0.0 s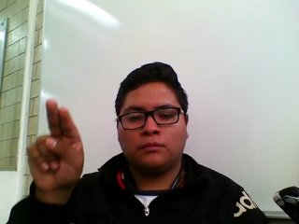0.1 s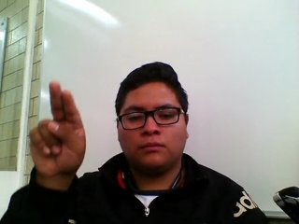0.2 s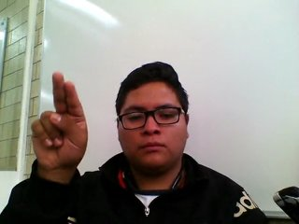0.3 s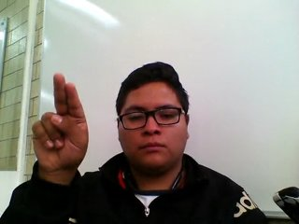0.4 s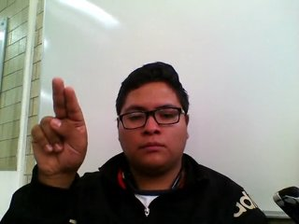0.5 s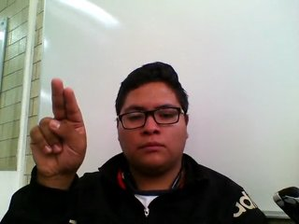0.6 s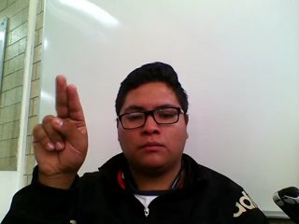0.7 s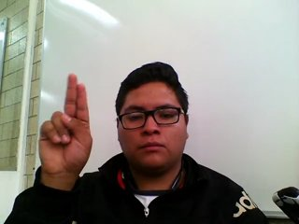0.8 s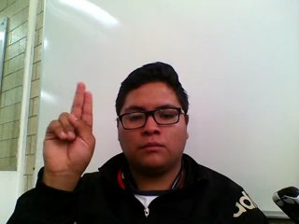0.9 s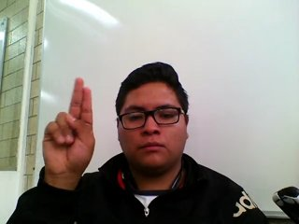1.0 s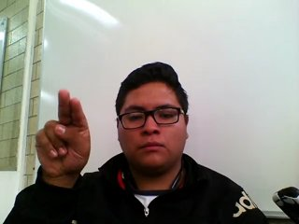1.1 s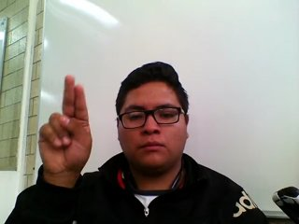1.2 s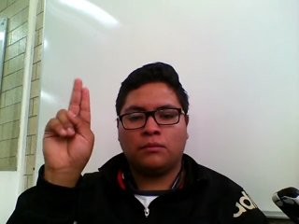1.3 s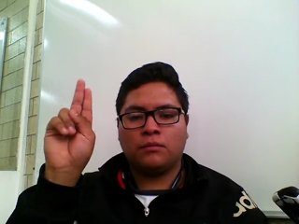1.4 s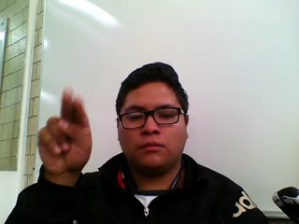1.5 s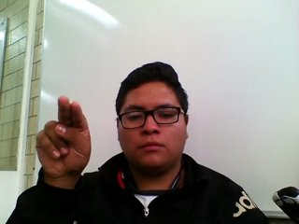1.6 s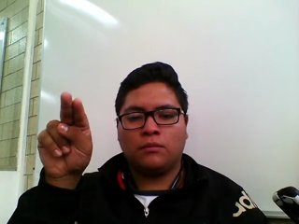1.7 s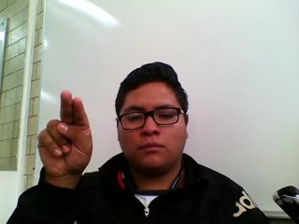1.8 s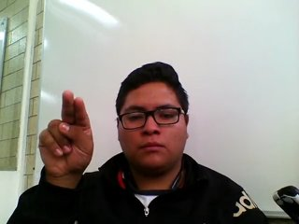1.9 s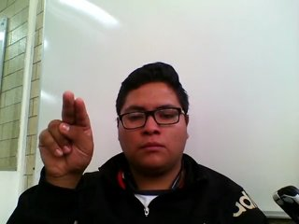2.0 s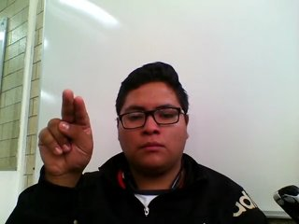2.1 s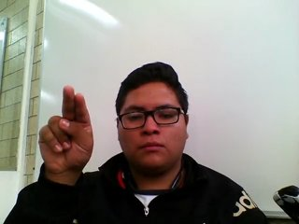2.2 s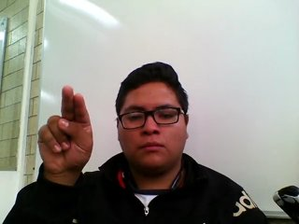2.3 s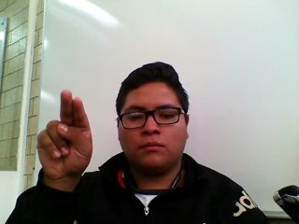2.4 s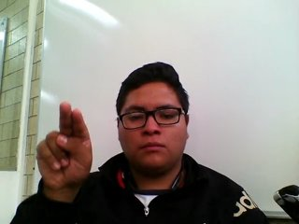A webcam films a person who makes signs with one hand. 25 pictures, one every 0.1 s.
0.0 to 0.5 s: Pointing with two fingers.
0.6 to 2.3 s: Double click with two fingers.
